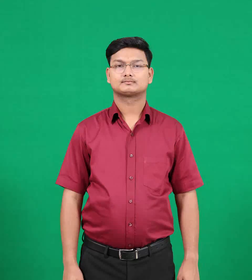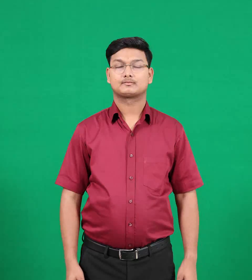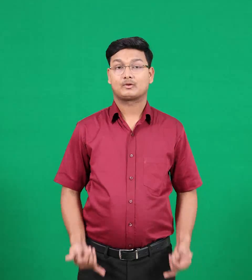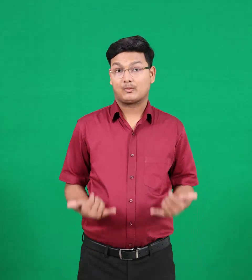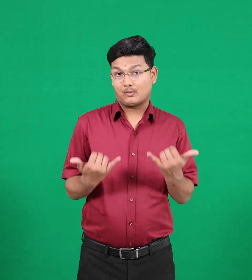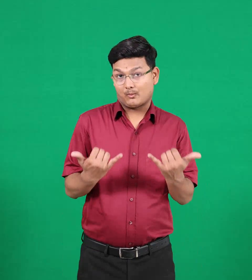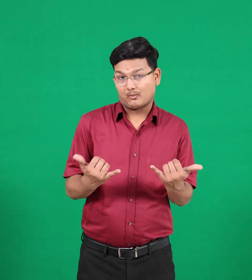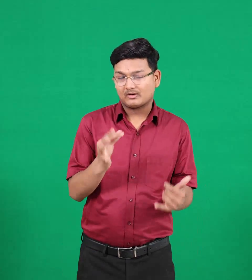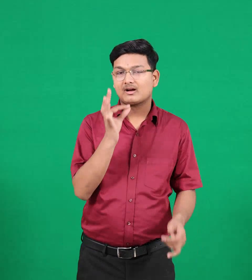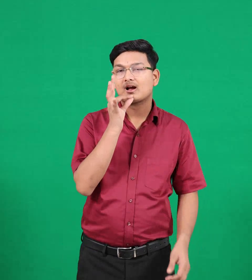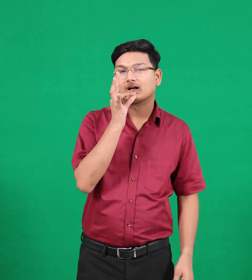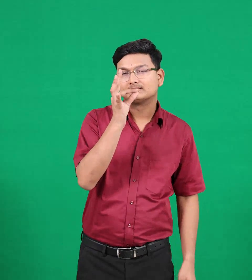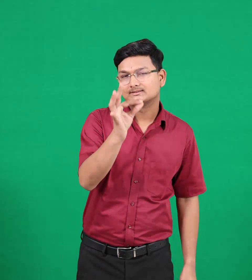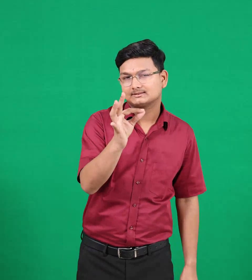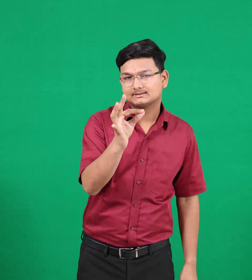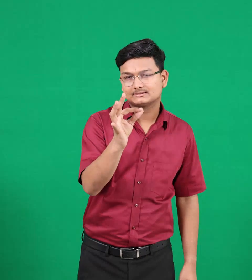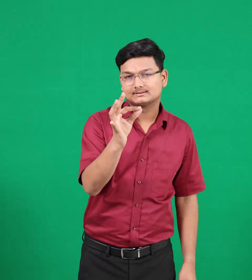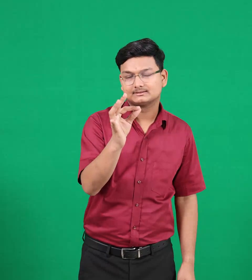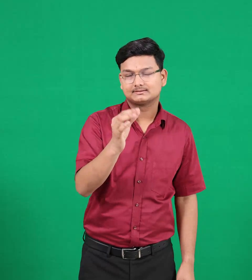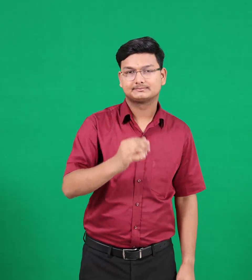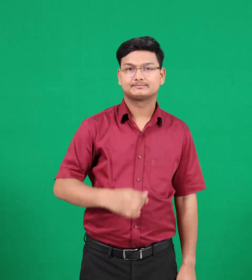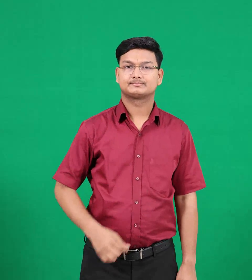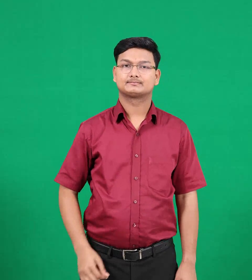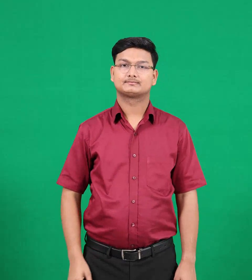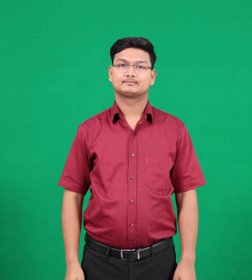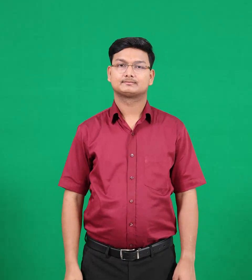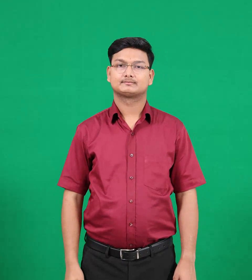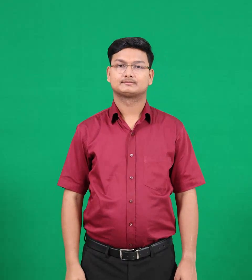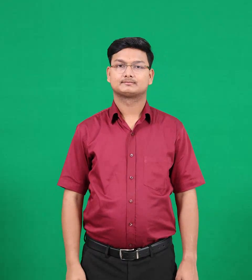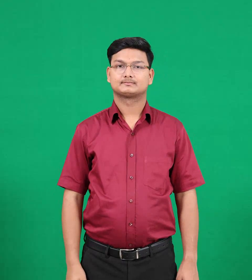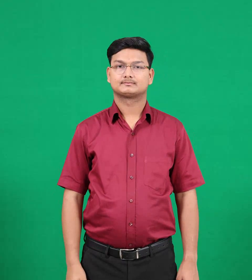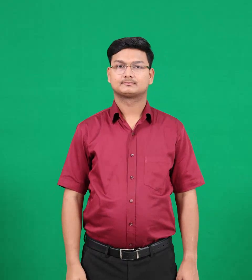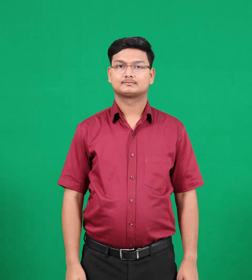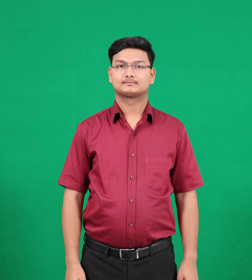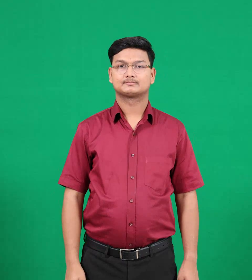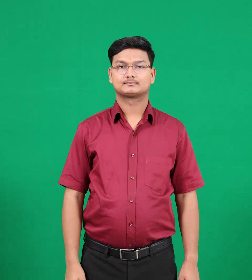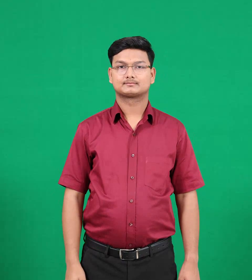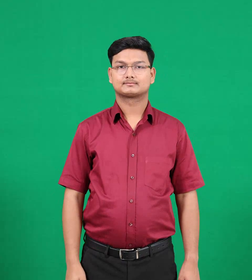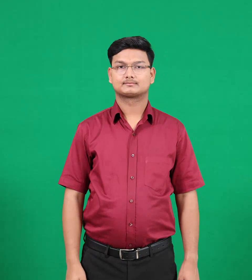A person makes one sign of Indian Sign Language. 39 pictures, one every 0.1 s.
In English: asking
